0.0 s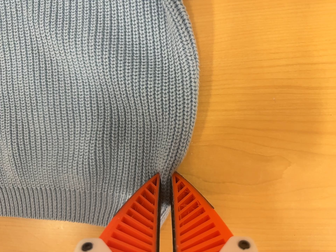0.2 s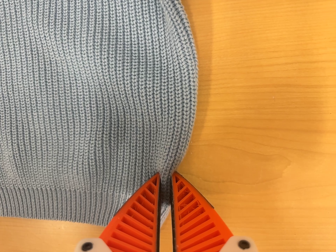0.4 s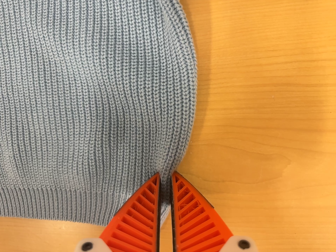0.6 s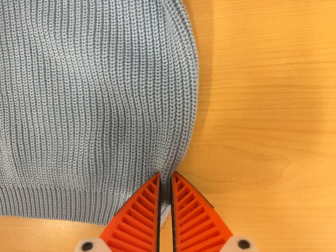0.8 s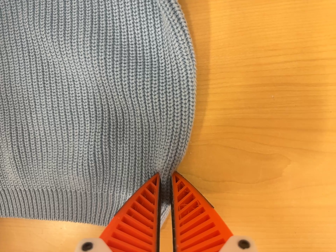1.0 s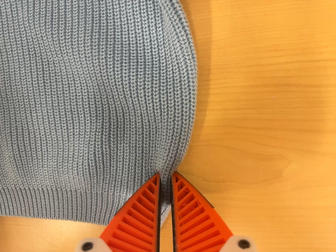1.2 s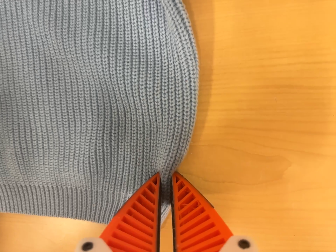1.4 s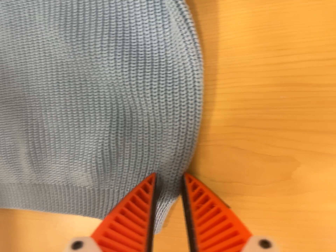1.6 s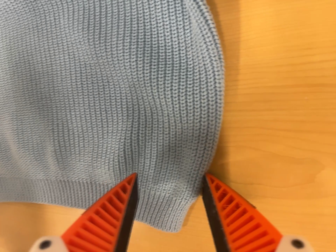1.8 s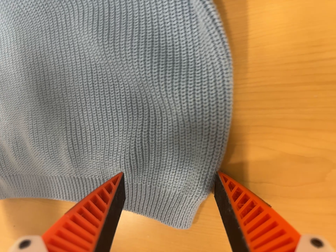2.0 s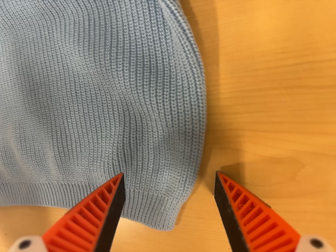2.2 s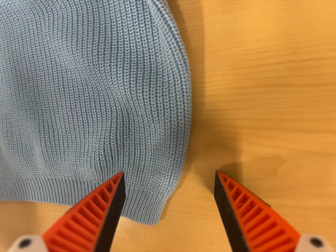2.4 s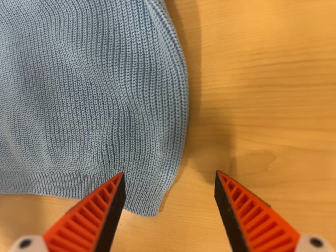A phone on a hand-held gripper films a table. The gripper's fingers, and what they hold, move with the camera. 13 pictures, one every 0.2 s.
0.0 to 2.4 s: The camera pans to its left by about 10 degrees. It travels to its right, about 5 cm.
The film runs backward here.
